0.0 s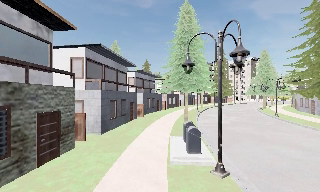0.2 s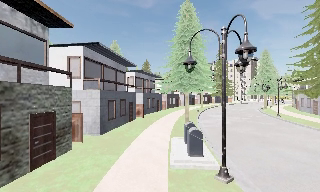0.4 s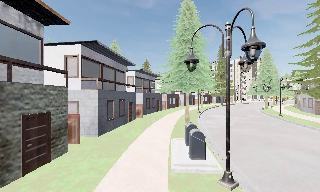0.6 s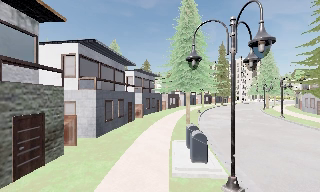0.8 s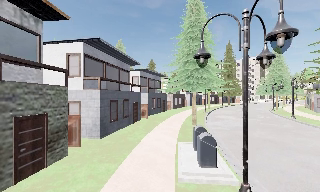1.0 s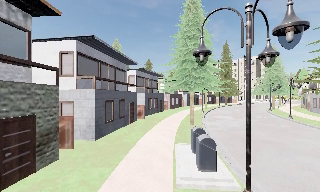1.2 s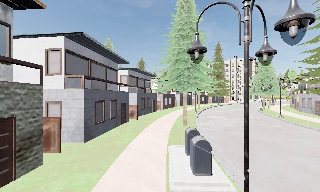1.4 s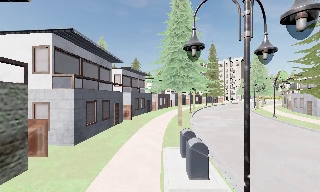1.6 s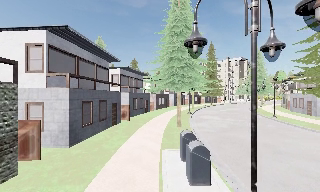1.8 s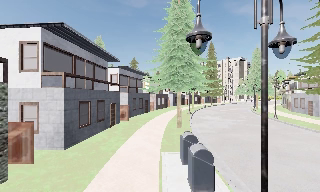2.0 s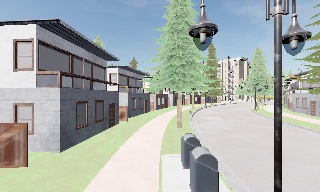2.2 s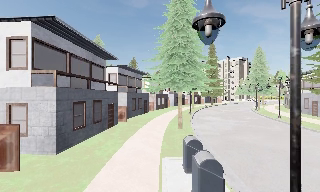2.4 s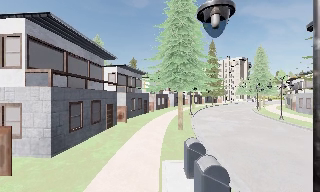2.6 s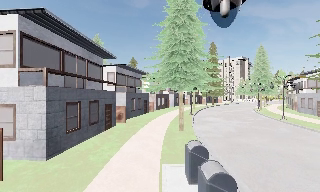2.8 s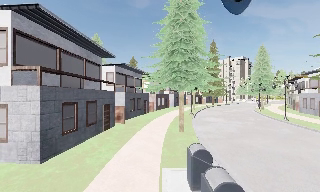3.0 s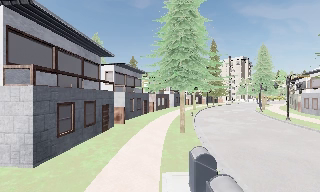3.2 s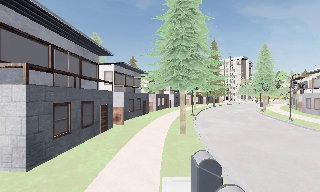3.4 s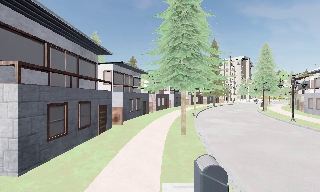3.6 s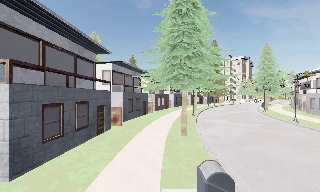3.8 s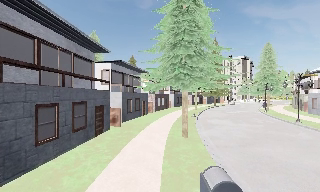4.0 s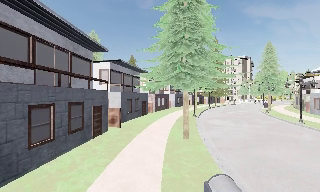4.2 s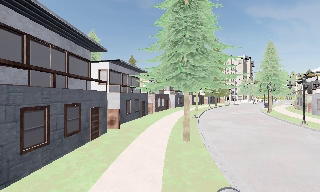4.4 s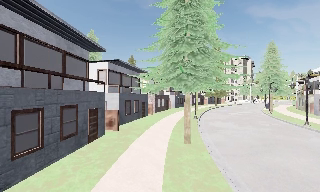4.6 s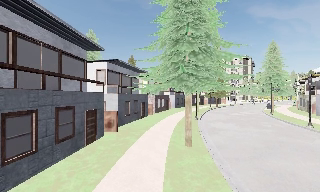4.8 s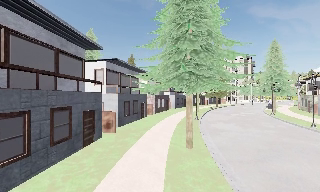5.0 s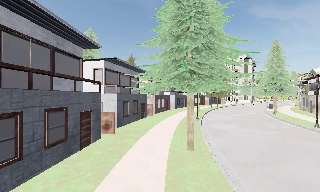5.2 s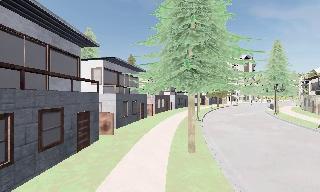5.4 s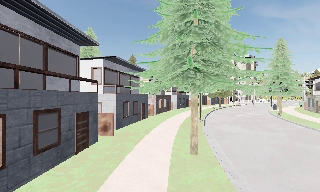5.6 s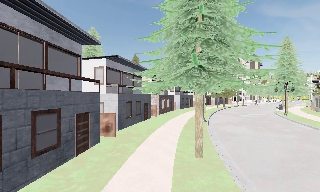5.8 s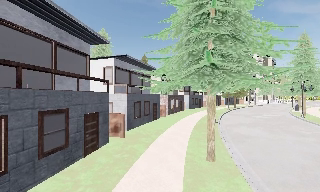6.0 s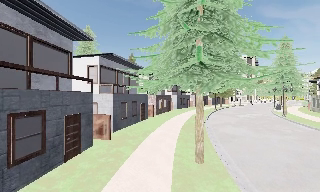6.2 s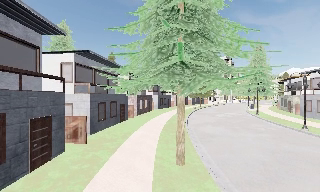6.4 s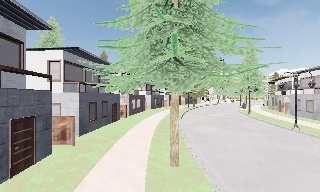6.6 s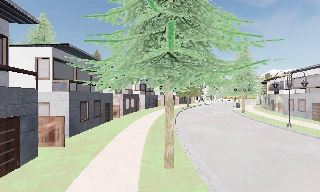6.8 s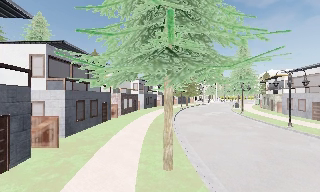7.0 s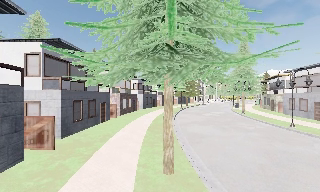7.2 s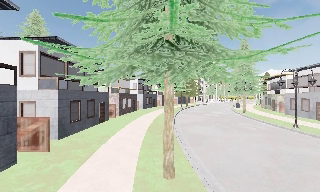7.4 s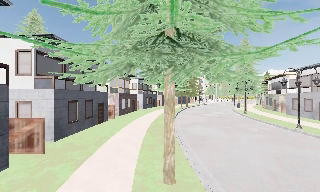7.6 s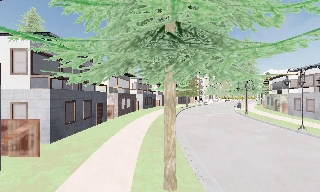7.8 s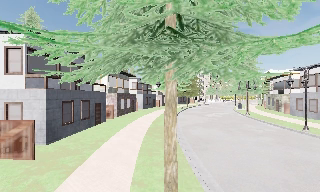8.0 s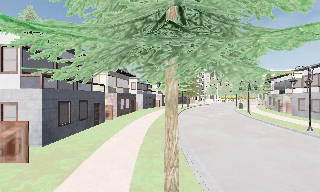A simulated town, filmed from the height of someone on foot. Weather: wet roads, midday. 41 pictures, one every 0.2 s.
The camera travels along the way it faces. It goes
forward.
0.0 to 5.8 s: The camera travels forward, about 9 m, so what stands in front looms larger.
5.8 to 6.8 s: The scene slides to the left, as the camera pans about 15 degrees to its right. It travels forward, about 1.5 m, so what stands in front looms larger.
6.8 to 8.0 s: The camera travels forward, about 2 m, so what stands in front looms larger.
The film runs forward here.
